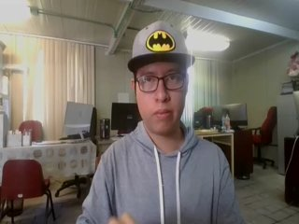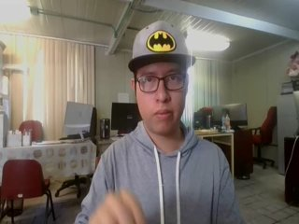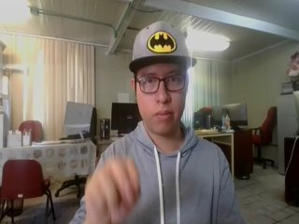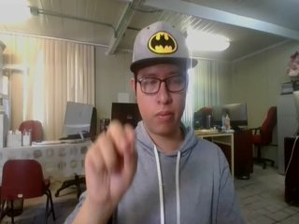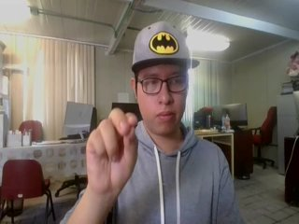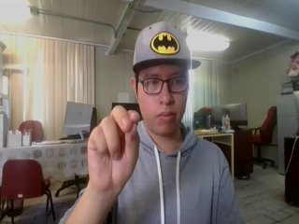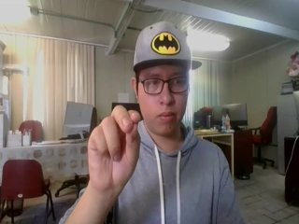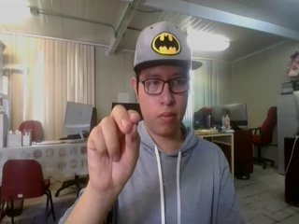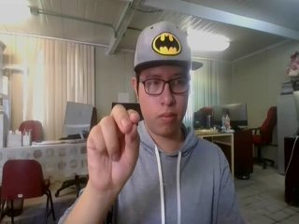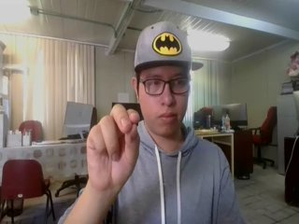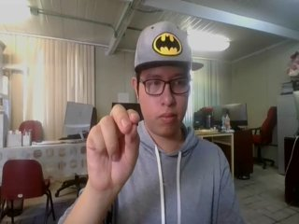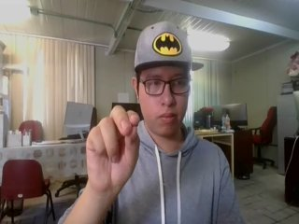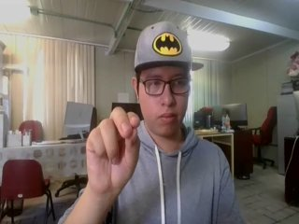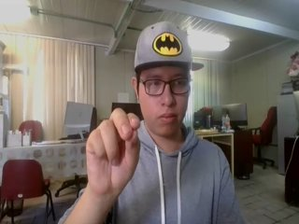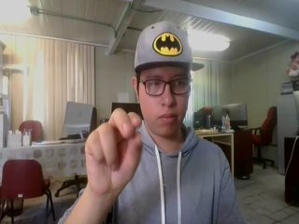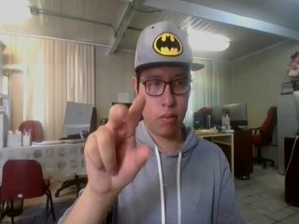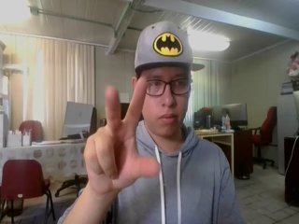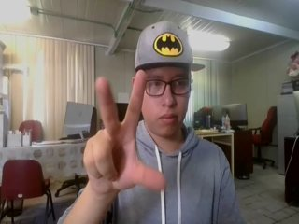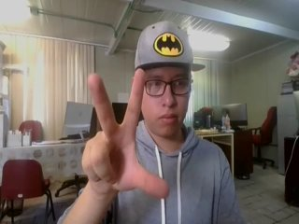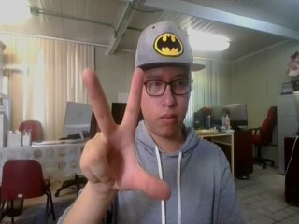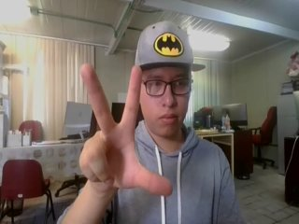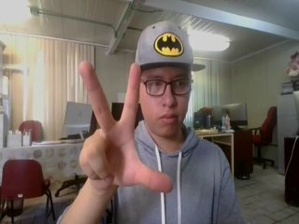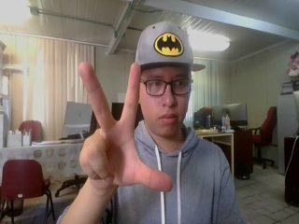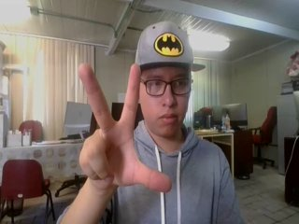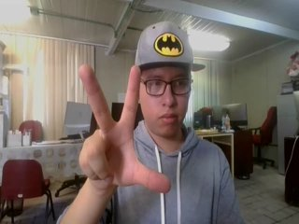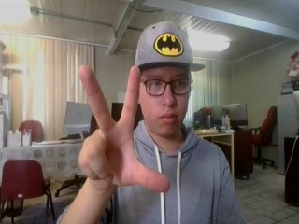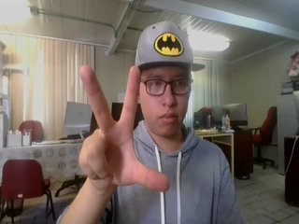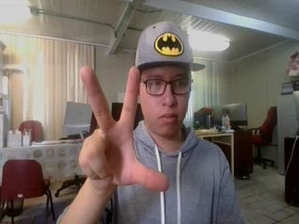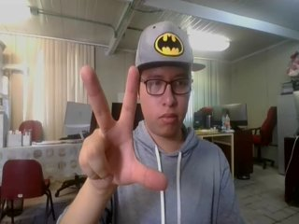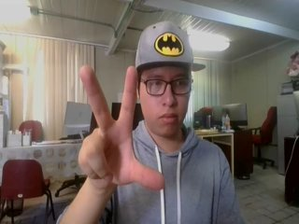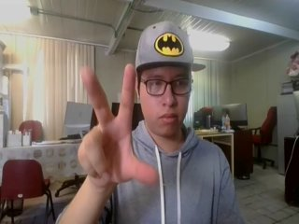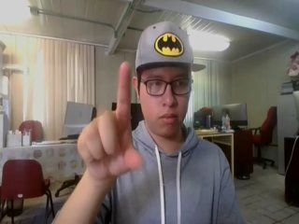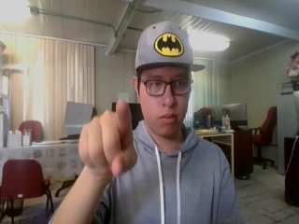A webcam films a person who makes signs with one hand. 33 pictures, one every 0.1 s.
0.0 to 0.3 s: Non-gesture.
0.4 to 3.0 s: Zoom in.
